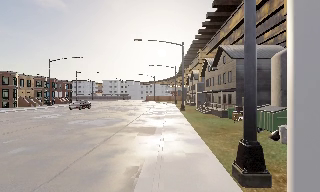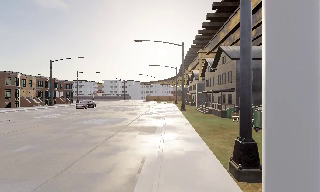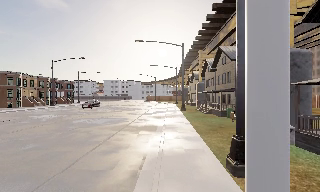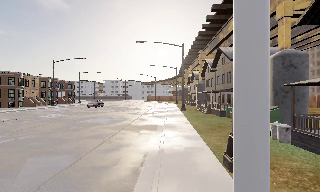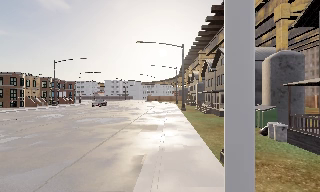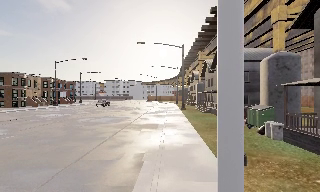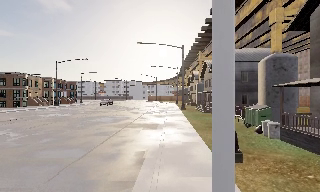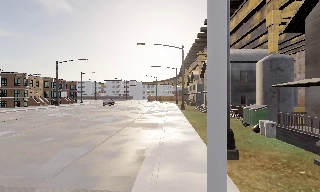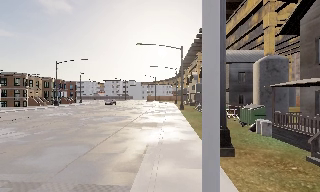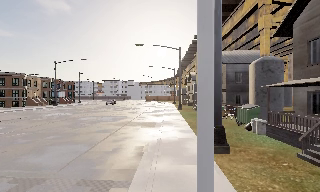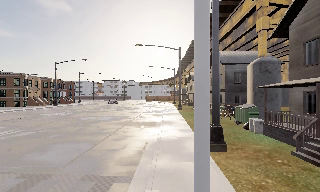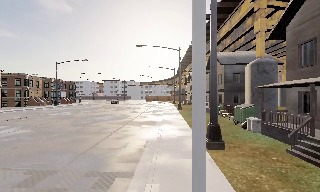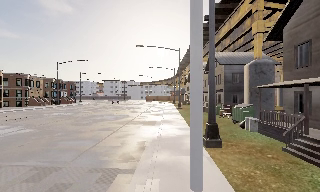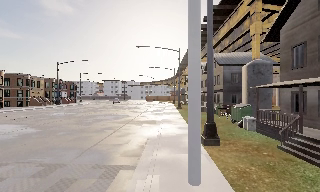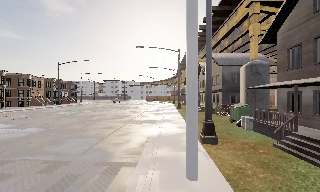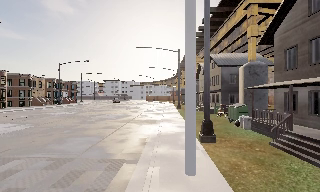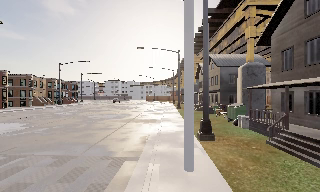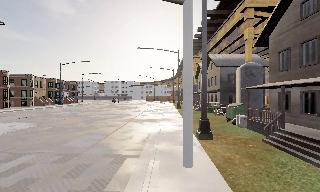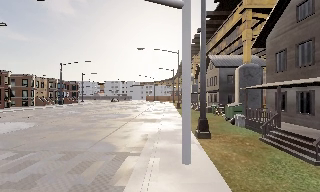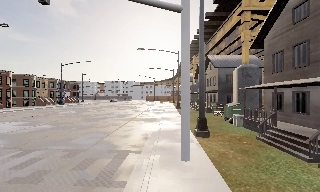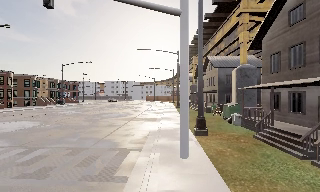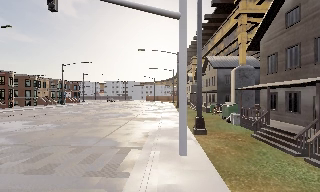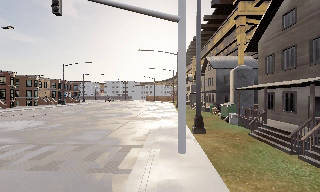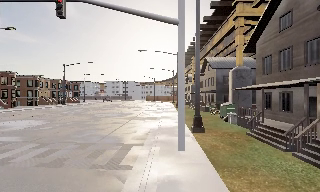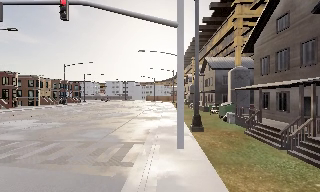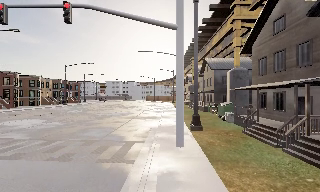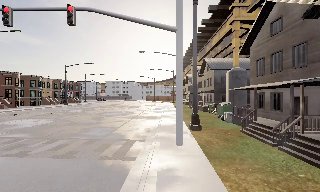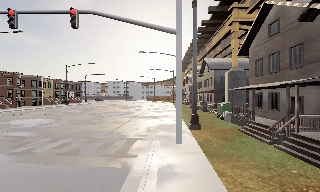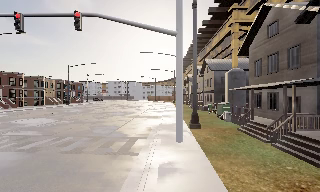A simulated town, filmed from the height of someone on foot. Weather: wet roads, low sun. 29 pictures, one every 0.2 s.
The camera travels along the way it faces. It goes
backward.
0.0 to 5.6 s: The camera travels backward, about 7 m, so what stands in front gets smaller.
The film runs backward here.
